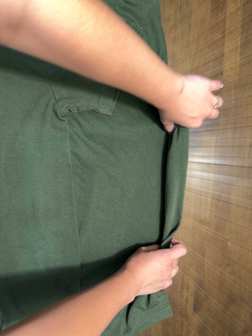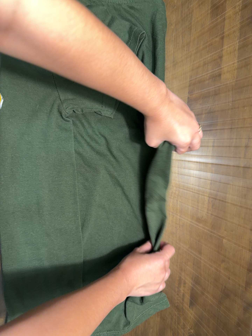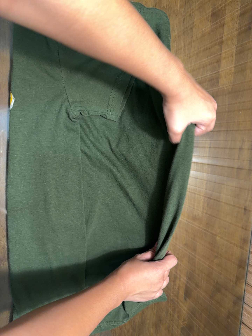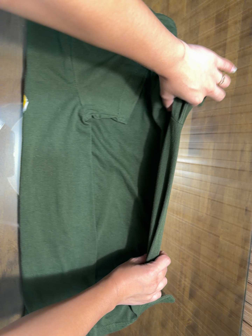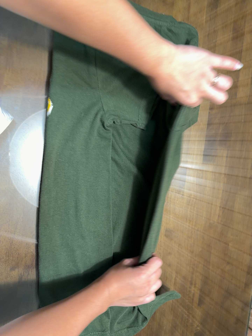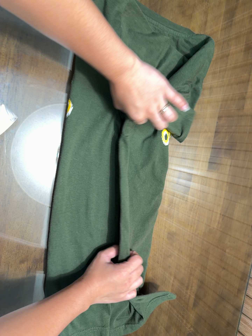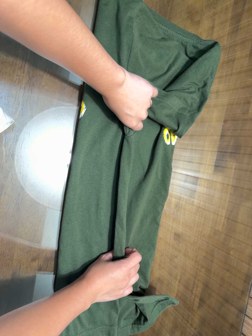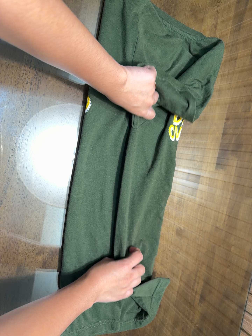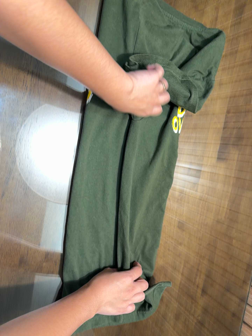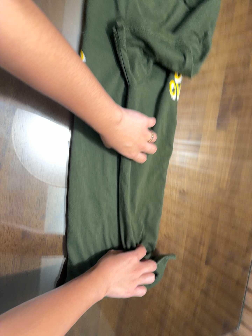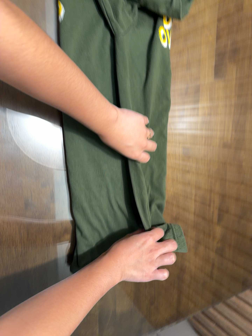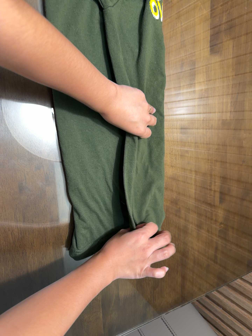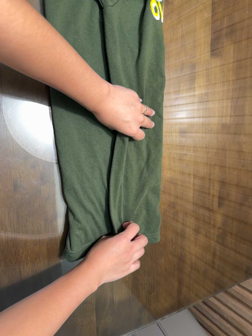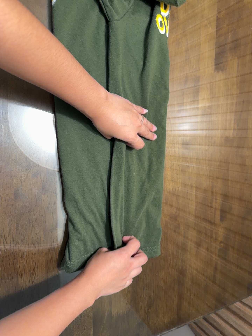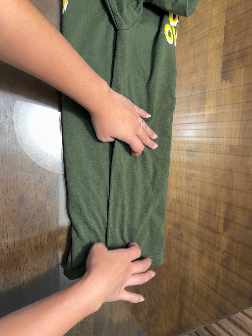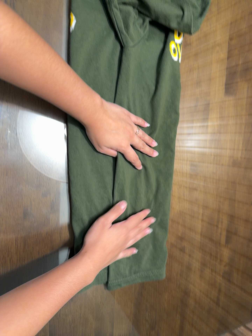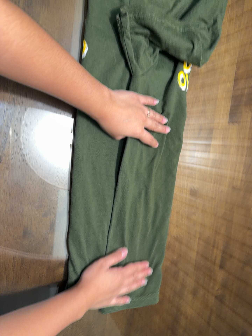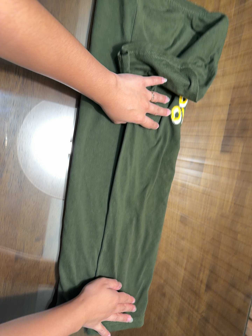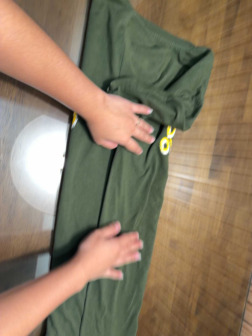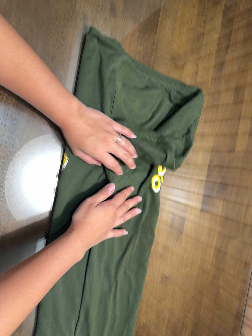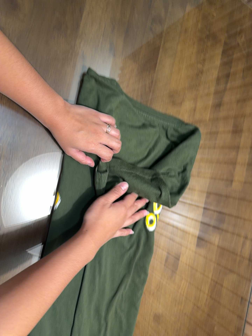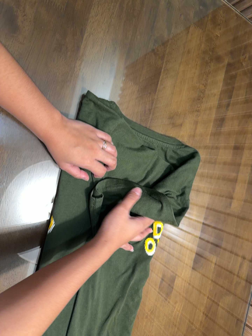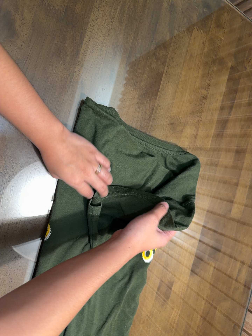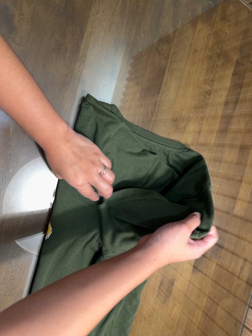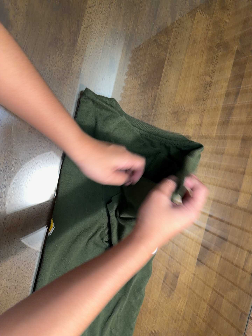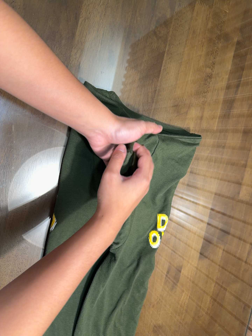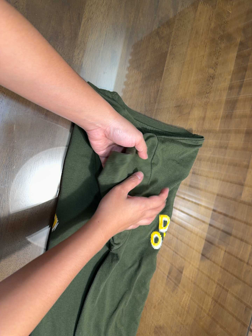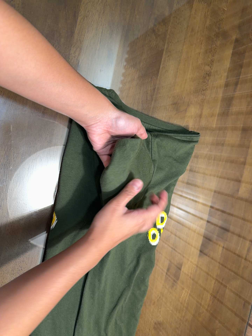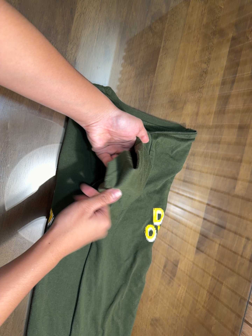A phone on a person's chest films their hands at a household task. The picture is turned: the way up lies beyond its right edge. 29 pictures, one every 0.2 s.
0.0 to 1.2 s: The camera travels to its left, about 18 cm.
1.2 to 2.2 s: The camera travels toward the bottom of its view, about 14 cm, so close, fixed things drift upward. Its aim tips toward the bottom of its view by about 10 degrees, and the scene shifts upward. It rolls about its line of sight by about 15 degrees, and the scene rotates counterclockwise.
2.2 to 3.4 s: The camera travels toward the top of its view, about 10 cm, so close, fixed things drift downward. It rolls about its line of sight by about 10 degrees, and the scene rotates clockwise.
3.4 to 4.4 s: The camera travels toward the top of its view, about 22 cm, so close, fixed things drift downward.
4.4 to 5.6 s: The camera shifts only a little, or ends up much as it began.
The film runs forward here.
